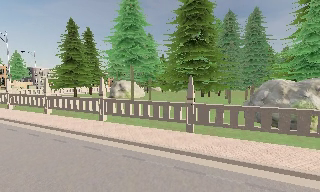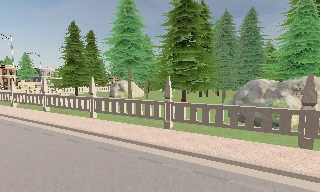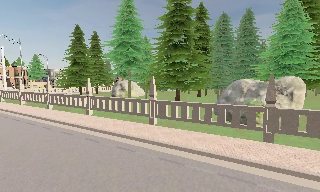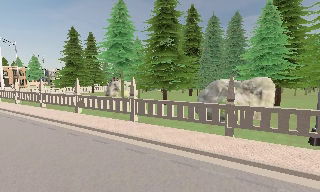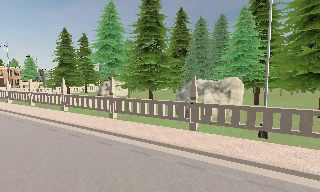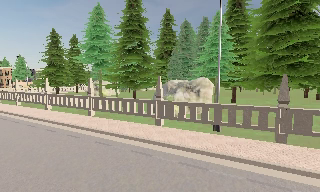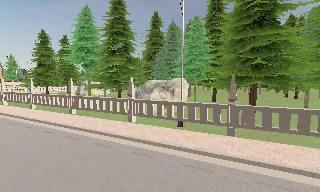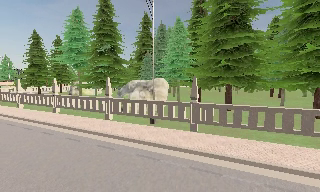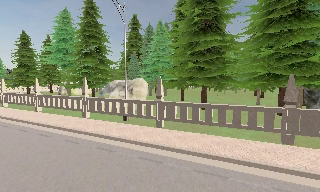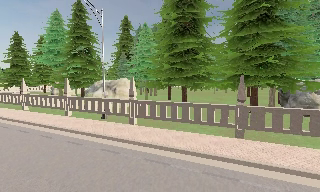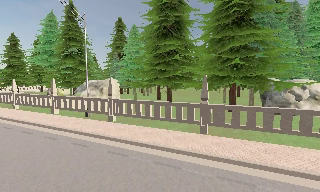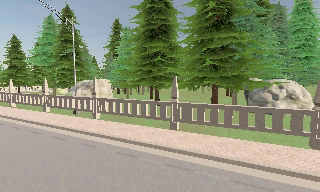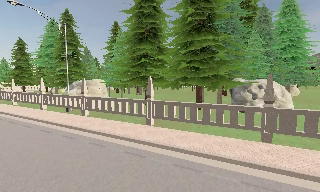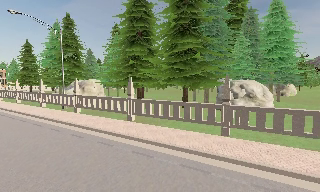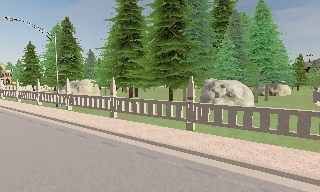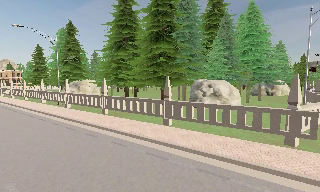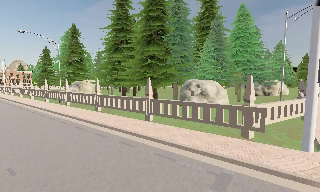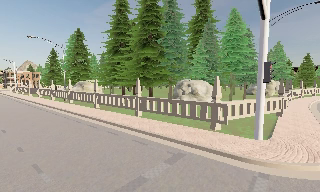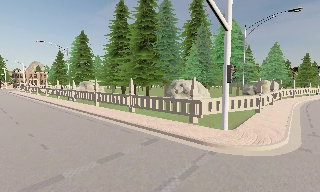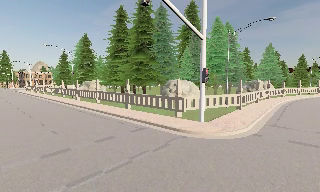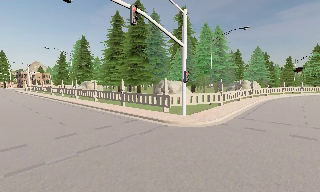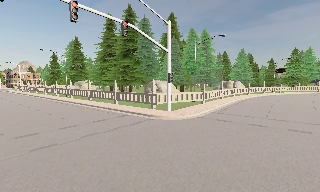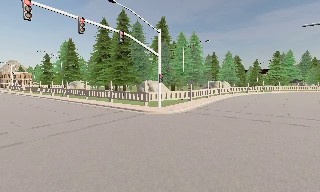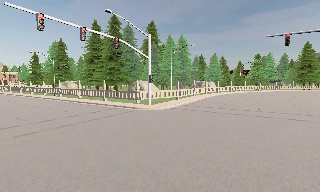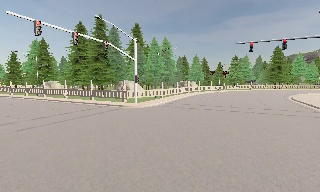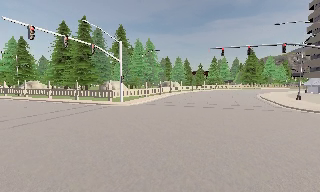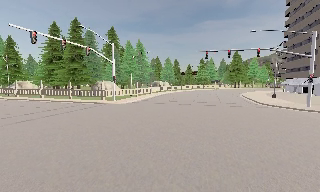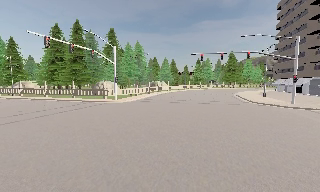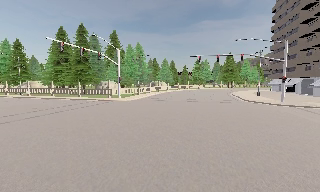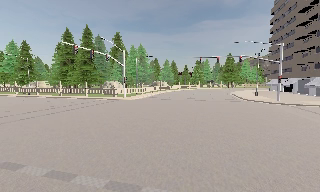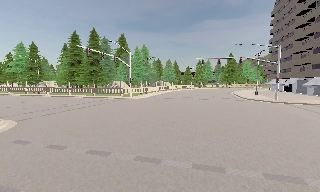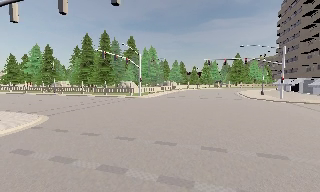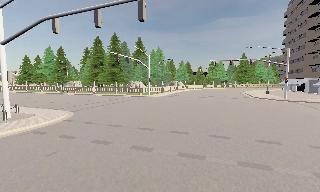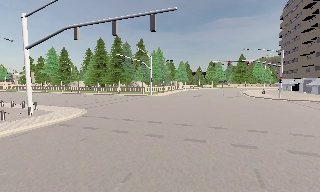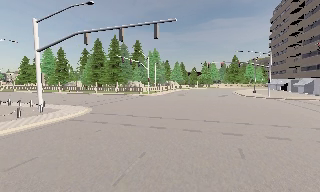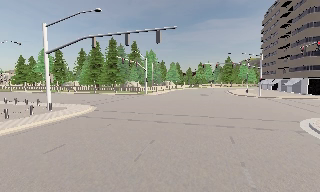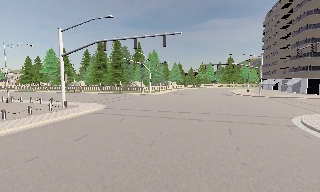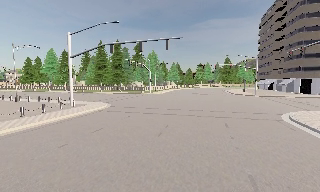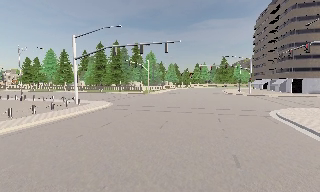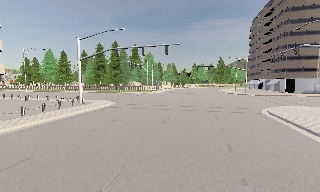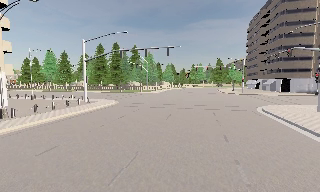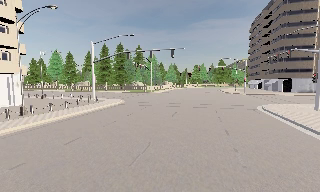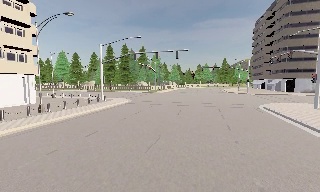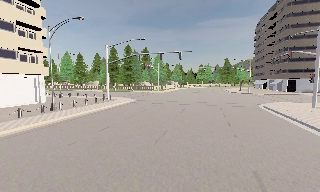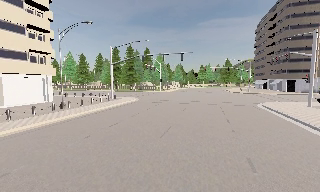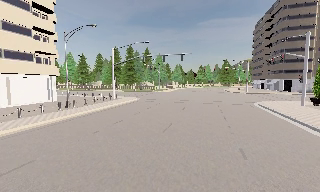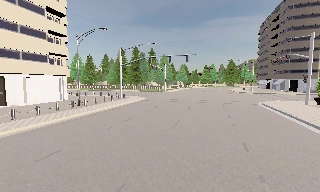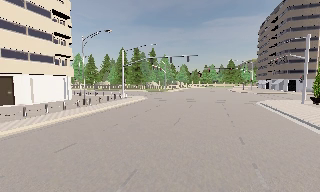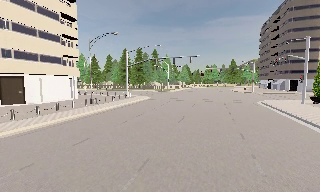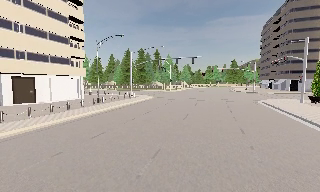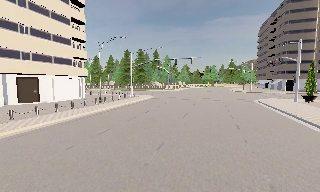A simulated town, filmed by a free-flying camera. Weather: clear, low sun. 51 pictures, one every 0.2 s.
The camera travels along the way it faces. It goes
backward.
0.0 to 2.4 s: The camera travels to its right and backward, about 20 m, so close, fixed things drift to the left.
2.4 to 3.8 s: The camera pans to its left, which is counterclockwise from overhead, by about 15 degrees. It travels to its right and backward, about 13 m, so close, fixed things drift to the left.
3.8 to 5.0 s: The camera pans to its right, which is clockwise from overhead, by about 20 degrees. It travels backward, about 11 m, so what stands in front gets smaller.
5.0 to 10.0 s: The camera travels backward, about 30 m, so what stands in front gets smaller. It loses speed.
The film runs backward here.
